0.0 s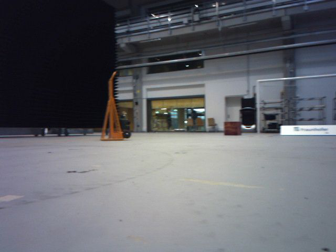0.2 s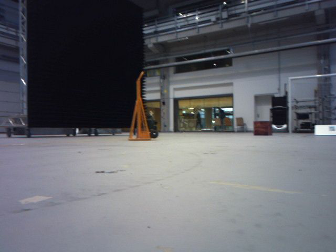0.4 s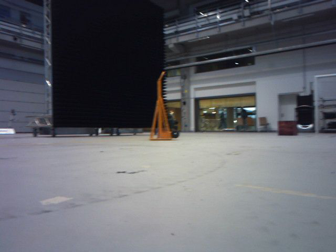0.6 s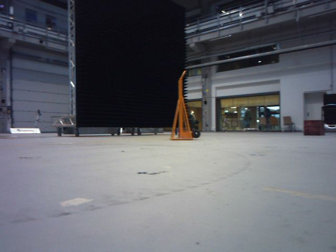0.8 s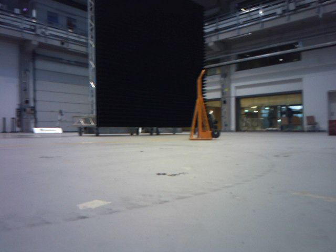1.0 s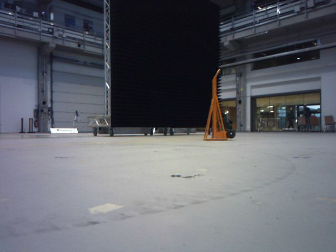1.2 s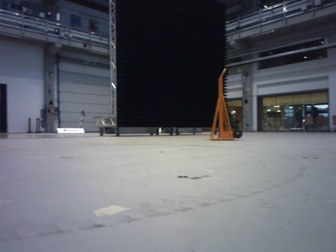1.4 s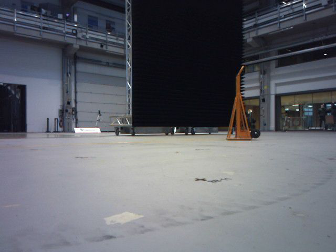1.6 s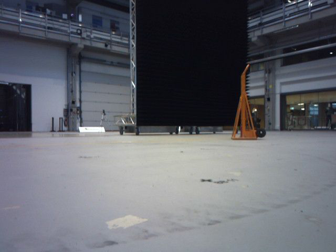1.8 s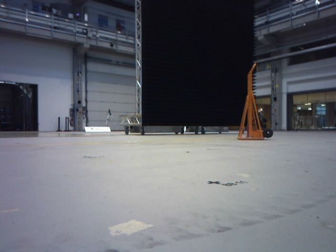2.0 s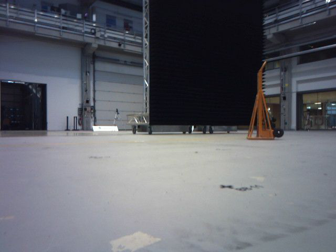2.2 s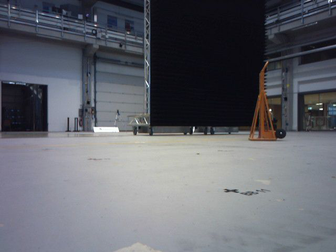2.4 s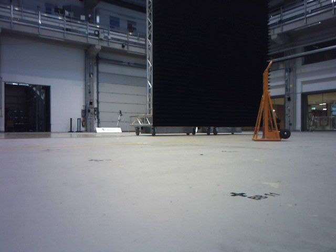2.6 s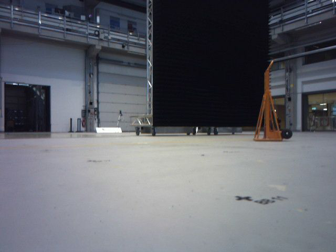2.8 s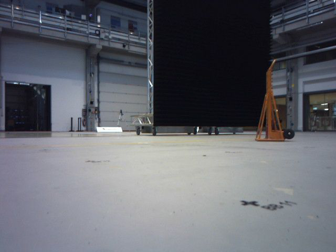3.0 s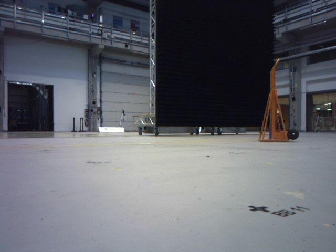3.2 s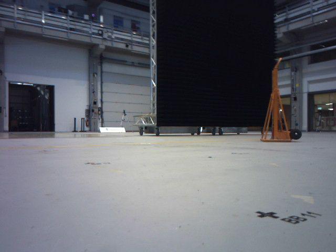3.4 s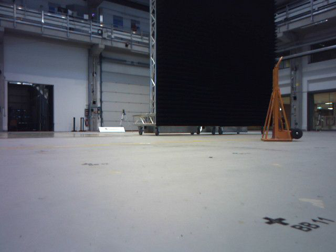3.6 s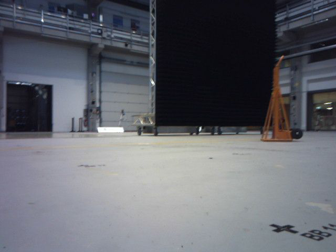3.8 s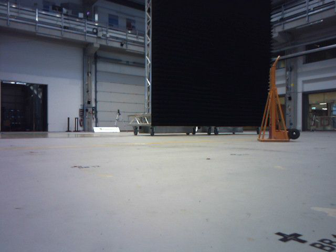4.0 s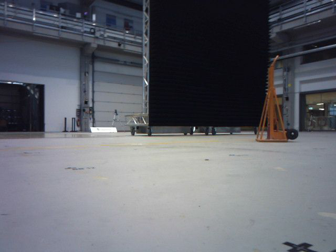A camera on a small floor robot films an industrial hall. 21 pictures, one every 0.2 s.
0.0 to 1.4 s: The camera swings to its left by about 25 degrees, and the scene slides to the right. It travels forward, about 0.3 m, so what stands in front looms larger.
1.4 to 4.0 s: The camera travels forward, about 0.5 m, so what stands in front looms larger.
The film runs forward here.
